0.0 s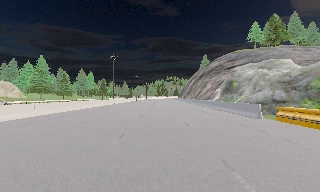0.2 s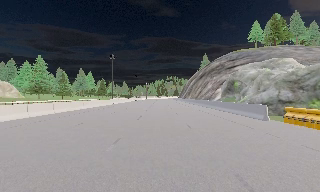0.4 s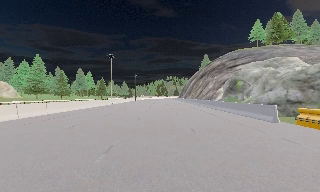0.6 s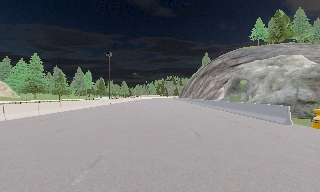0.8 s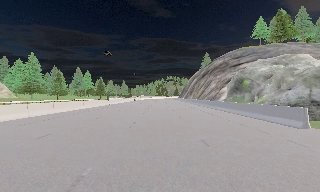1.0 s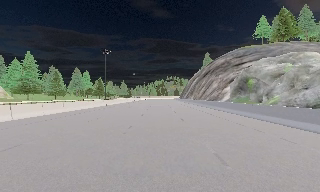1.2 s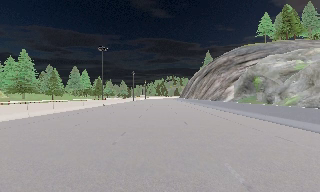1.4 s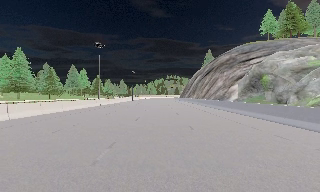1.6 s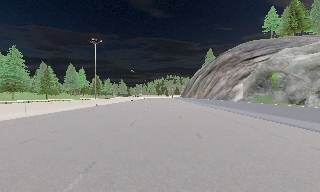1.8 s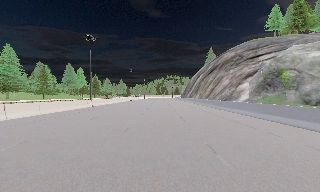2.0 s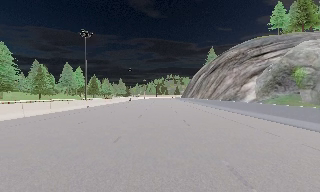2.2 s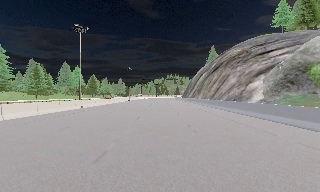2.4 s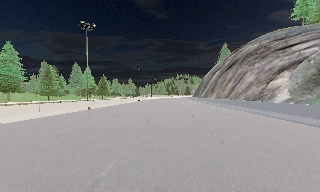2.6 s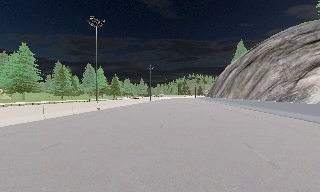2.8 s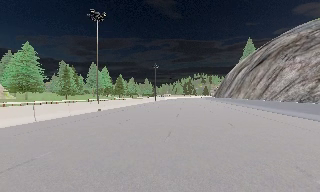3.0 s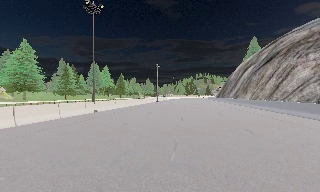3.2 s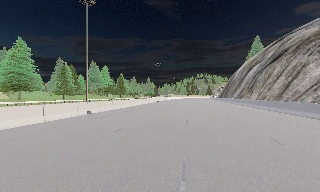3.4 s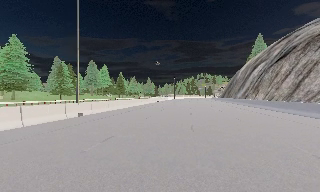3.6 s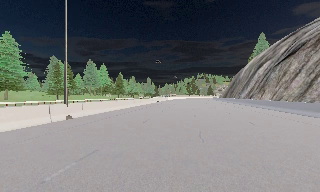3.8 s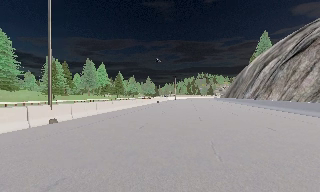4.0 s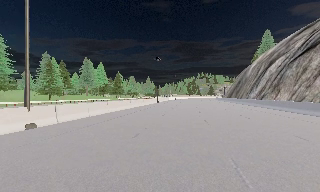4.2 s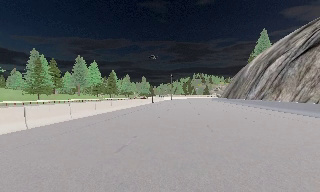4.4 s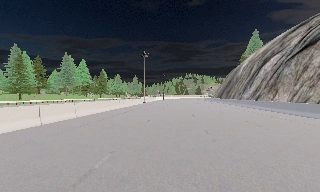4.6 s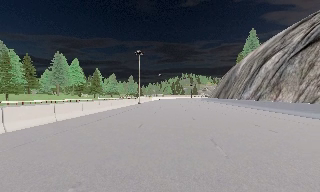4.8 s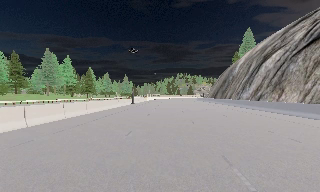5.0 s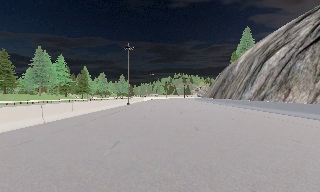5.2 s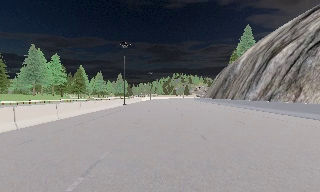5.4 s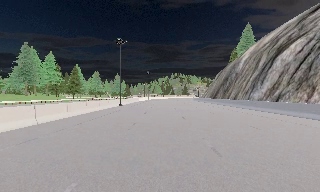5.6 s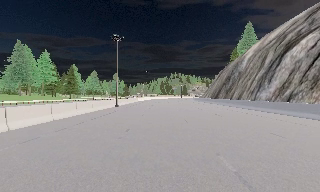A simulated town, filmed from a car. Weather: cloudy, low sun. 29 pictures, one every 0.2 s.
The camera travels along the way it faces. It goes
forward.
0.0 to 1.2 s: The camera travels forward, about 8 m, so what stands in front looms larger. It gains speed.
1.2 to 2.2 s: The camera travels forward, about 9 m, so what stands in front looms larger.
2.2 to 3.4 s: The camera pans to its left, which is counterclockwise from overhead, by about 10 degrees. It travels forward, about 11 m, so what stands in front looms larger.
3.4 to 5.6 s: The camera travels forward, about 20 m, so what stands in front looms larger.
The film runs forward here.
